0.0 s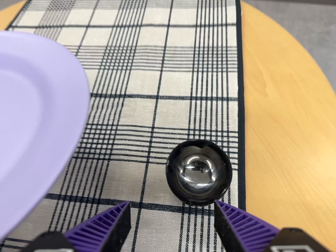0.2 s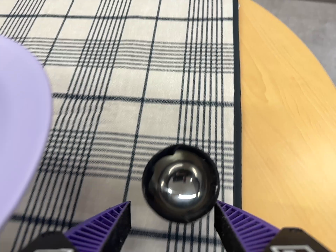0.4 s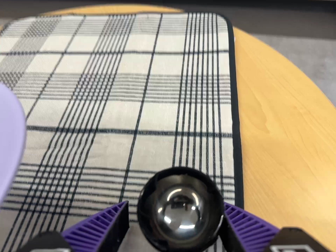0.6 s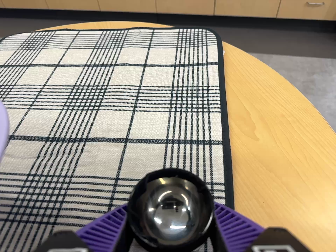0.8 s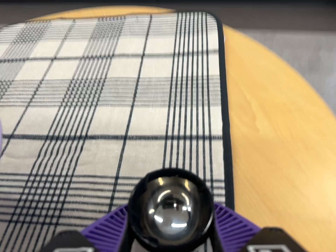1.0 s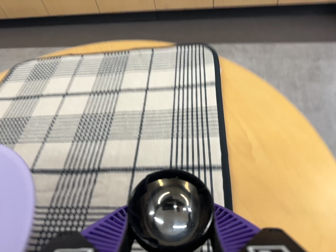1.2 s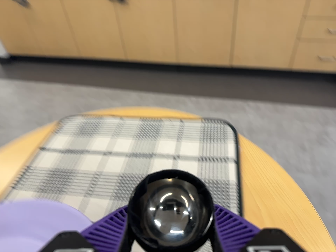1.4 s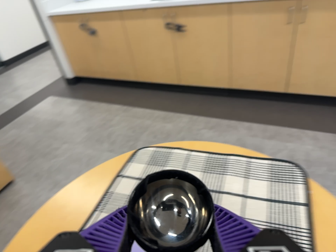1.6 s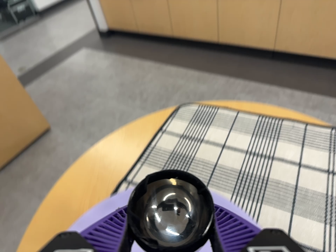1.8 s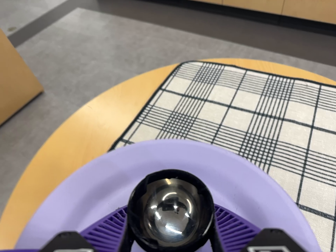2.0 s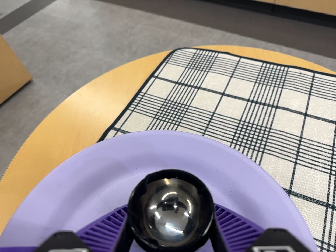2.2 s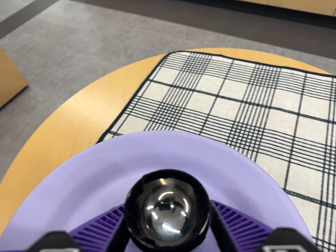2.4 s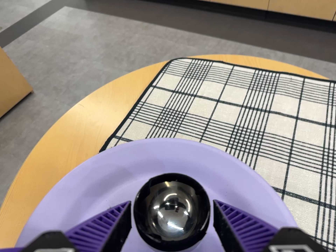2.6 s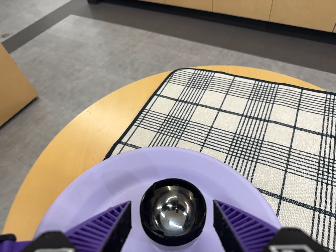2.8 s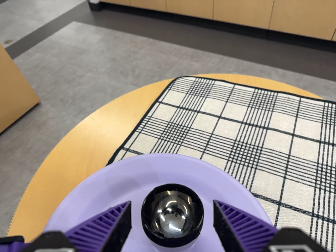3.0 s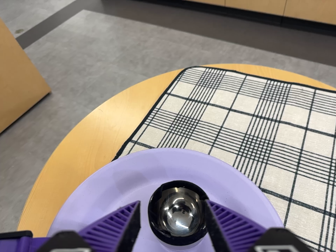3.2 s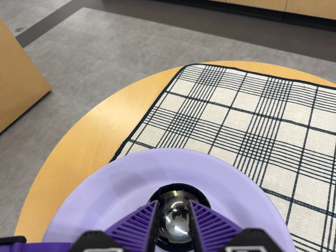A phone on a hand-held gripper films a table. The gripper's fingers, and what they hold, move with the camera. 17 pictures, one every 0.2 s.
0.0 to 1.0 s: The camera travels toward the top of its view and forward, about 8 cm, so close, fixed things drift downward. Its aim tips toward the top of its view by about 10 degrees, and the scene shifts downward.
1.0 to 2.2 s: The camera swings to its left by about 15 degrees, and the scene slides to the right. It travels to its left, about 18 cm, so close, fixed things drift to the right. It rolls about its line of sight by about 15 degrees, and the scene rotates clockwise.
2.2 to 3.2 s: The camera shifts only a little, or ends up much as it began.
The film runs backward here.
